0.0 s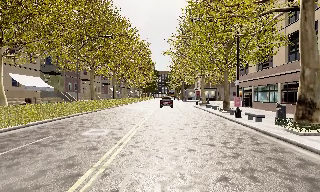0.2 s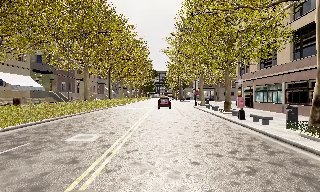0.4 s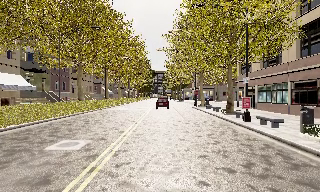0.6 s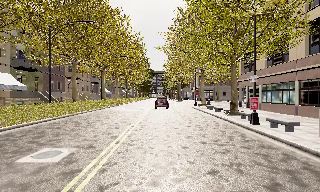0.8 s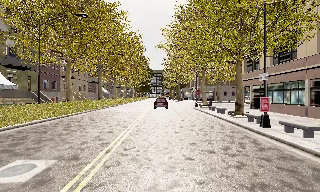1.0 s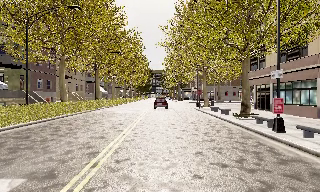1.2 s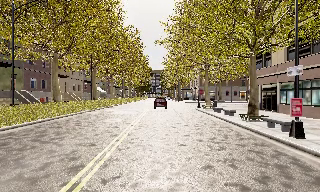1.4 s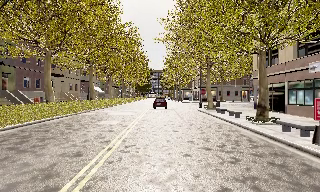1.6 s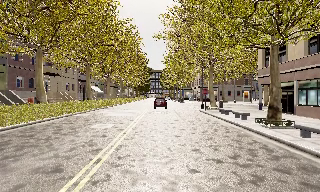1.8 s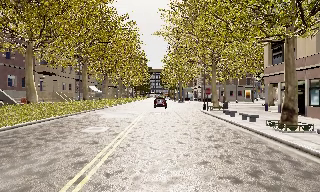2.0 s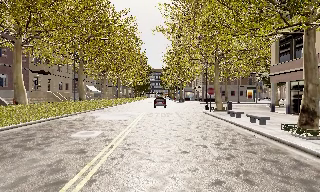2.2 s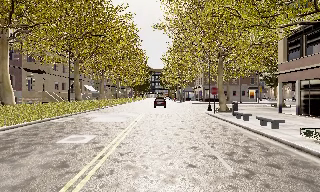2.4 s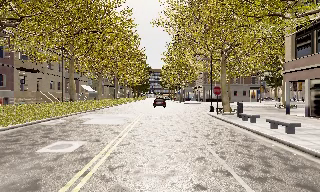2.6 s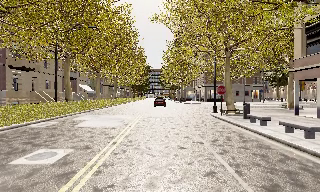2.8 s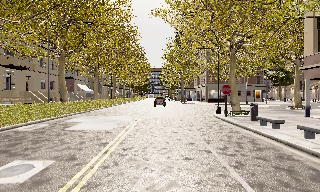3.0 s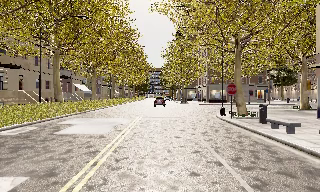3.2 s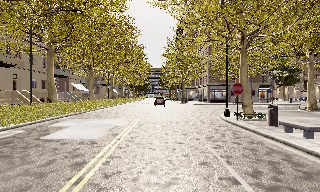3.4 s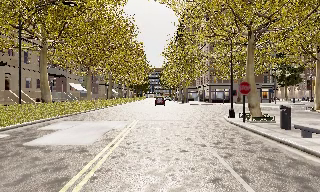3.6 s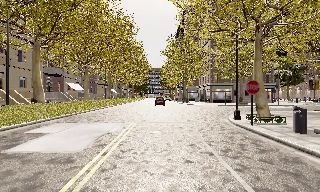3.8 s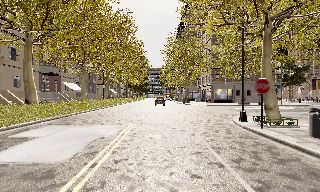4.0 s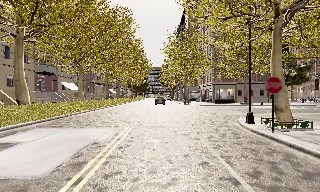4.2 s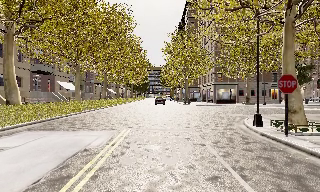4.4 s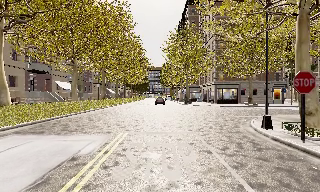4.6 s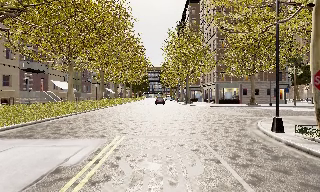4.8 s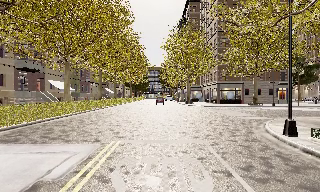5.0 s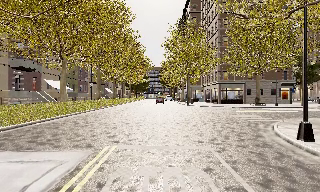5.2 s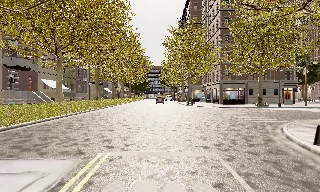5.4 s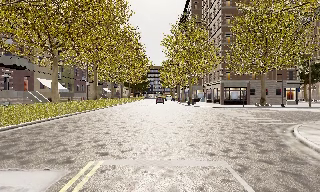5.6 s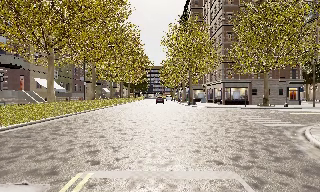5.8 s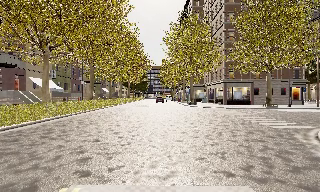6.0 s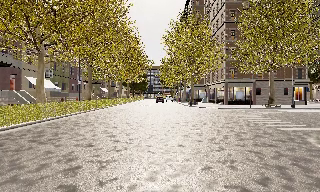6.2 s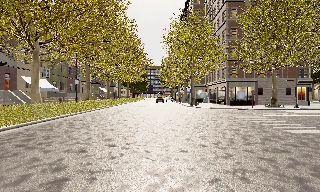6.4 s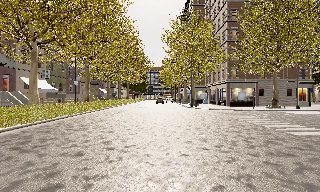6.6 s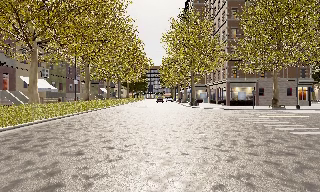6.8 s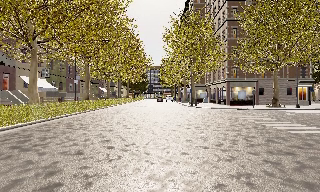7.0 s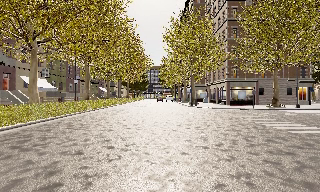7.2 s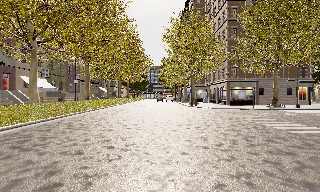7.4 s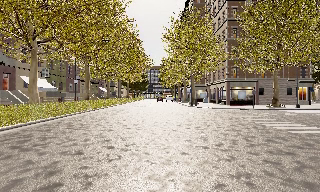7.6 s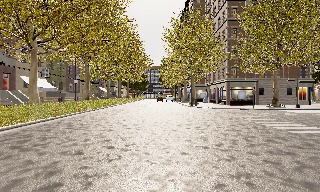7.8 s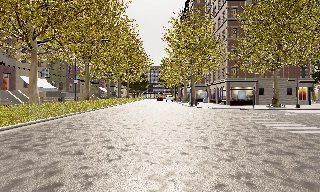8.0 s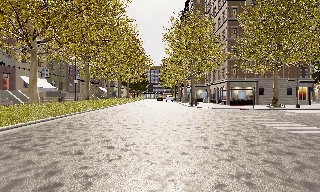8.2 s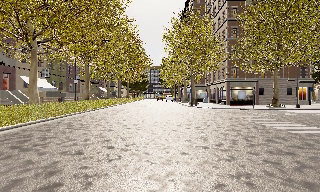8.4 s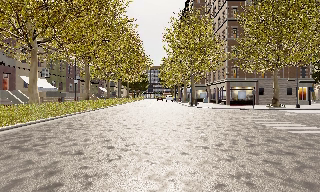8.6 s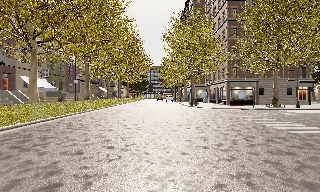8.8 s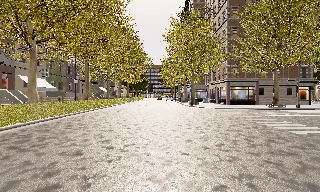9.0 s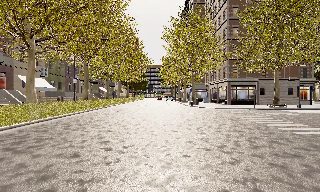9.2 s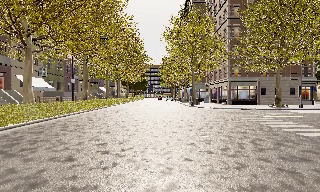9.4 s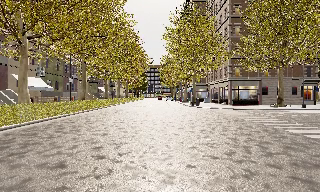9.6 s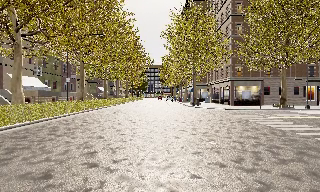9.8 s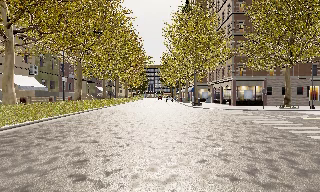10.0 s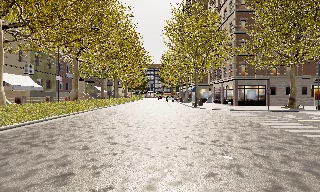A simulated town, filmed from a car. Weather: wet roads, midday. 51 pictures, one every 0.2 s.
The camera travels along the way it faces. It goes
forward.
0.0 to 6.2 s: The camera travels forward, about 25 m, so what stands in front looms larger.
6.2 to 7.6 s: The camera shifts only a little, or ends up much as it began.
7.6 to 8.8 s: The camera keeps its place and its aim.
8.8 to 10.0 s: The camera travels forward, about 3 m, so what stands in front looms larger. It gains speed.
The film runs forward here.
